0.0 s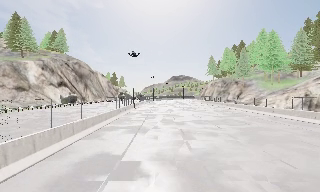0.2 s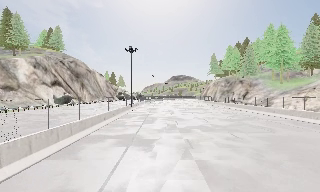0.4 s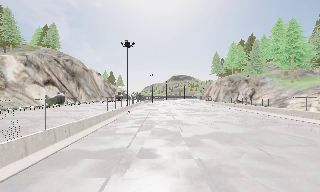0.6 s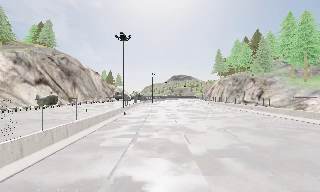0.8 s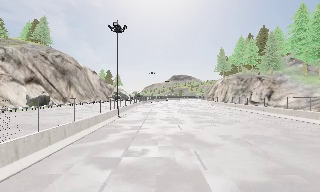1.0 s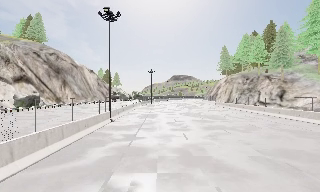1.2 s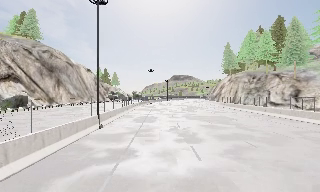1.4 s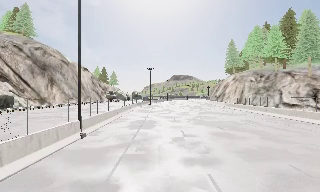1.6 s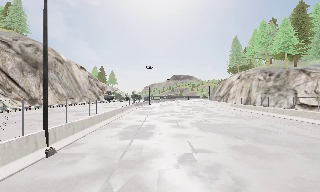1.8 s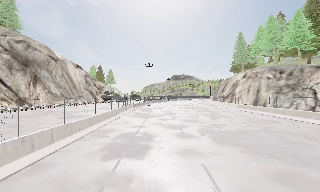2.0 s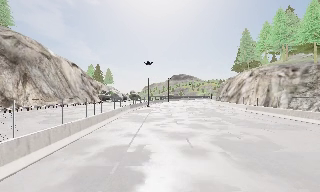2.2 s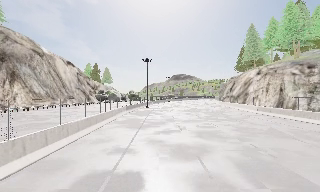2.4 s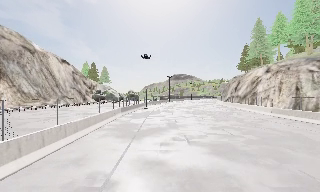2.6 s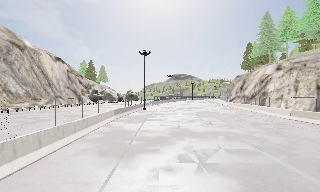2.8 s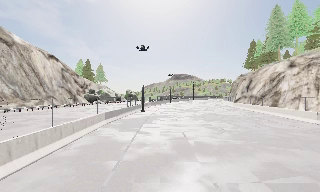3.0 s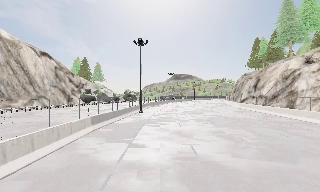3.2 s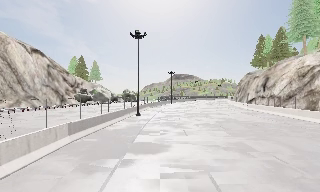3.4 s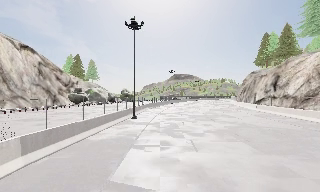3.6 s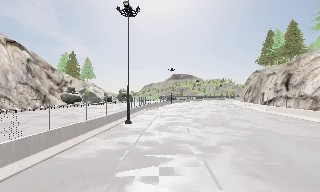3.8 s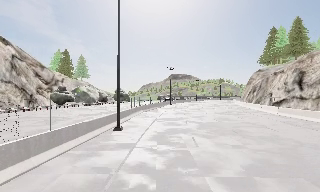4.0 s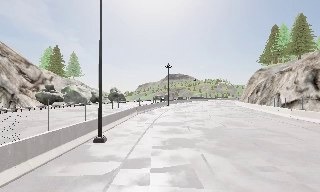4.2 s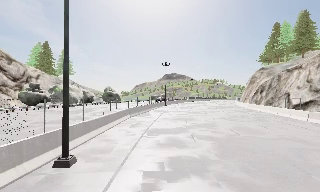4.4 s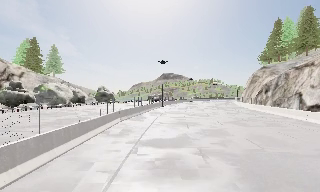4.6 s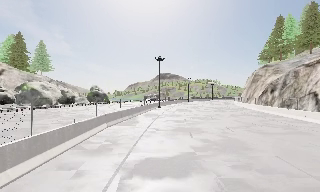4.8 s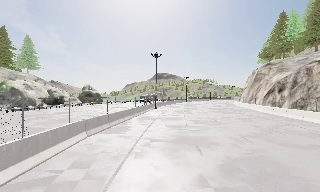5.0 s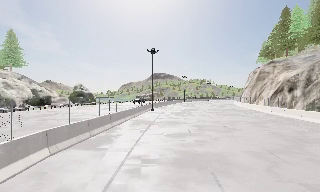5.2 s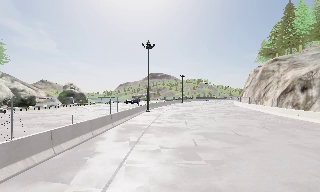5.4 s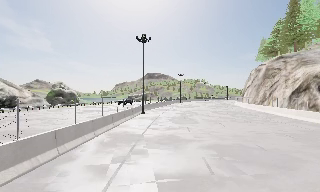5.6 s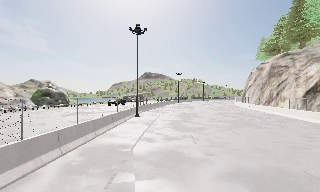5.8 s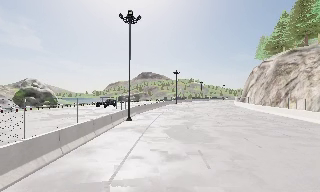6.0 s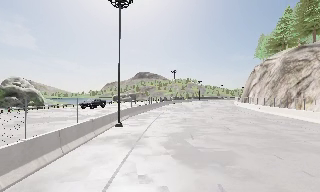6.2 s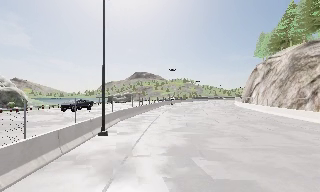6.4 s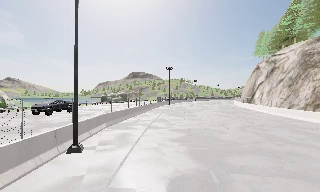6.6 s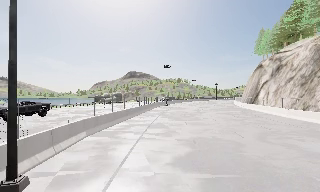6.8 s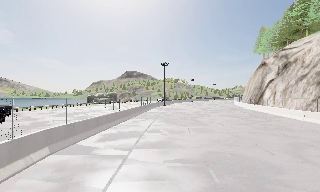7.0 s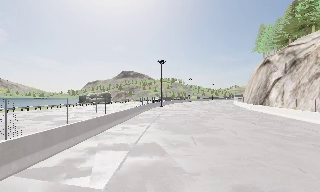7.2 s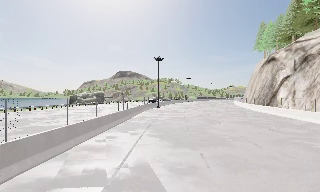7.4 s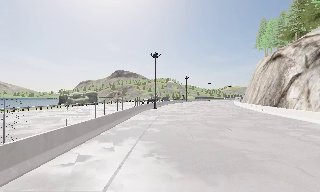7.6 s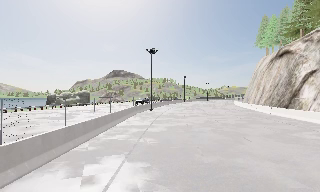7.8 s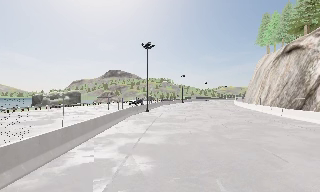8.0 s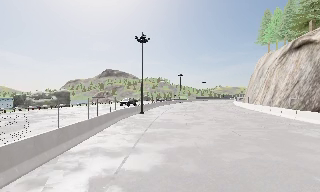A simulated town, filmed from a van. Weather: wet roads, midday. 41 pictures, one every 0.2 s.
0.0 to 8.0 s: The scene slides to the left, as the camera pans about 25 degrees to its right. It travels forward, about 130 m, so what stands in front looms larger.
The film runs forward here.
